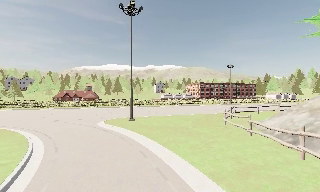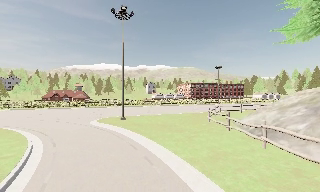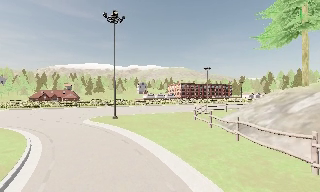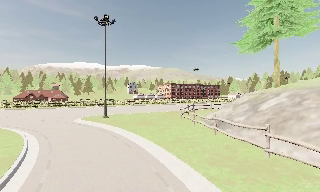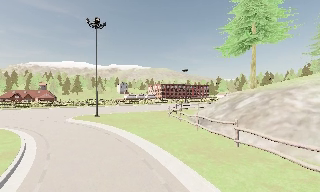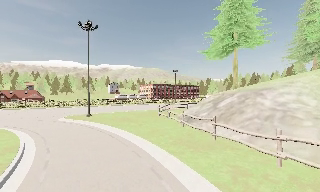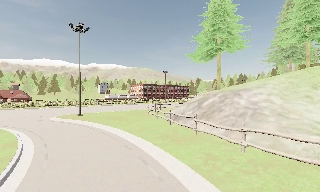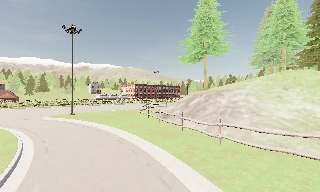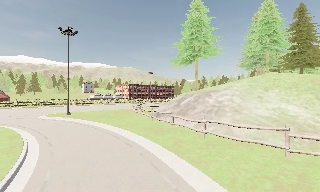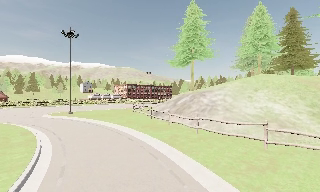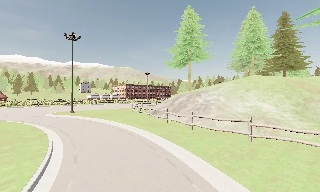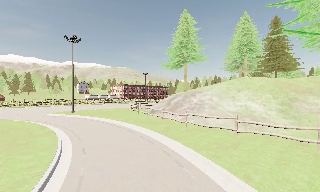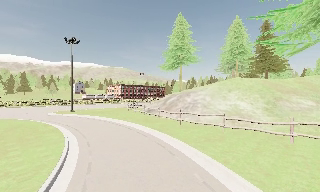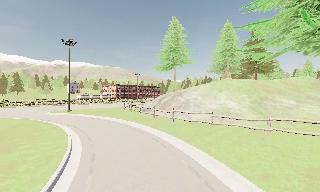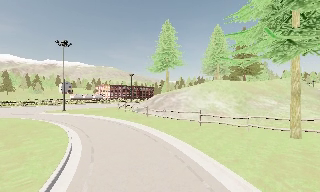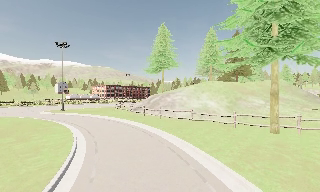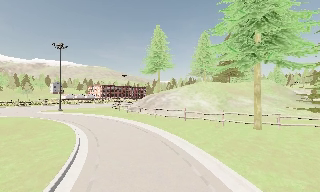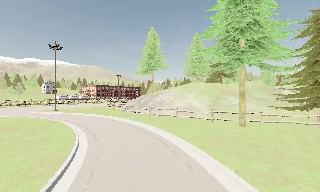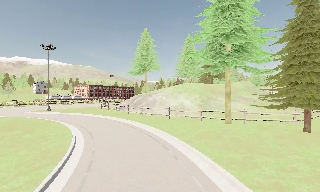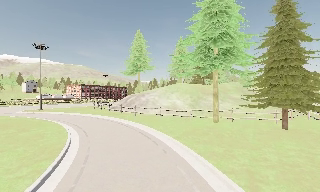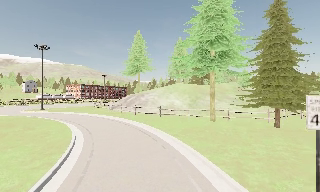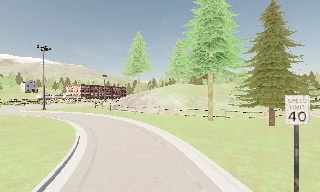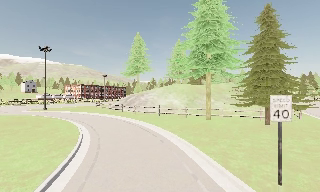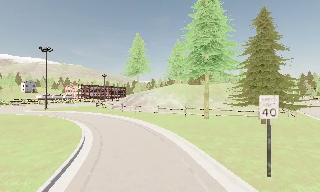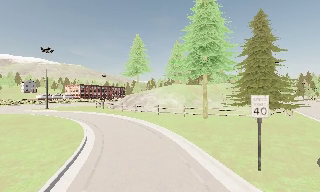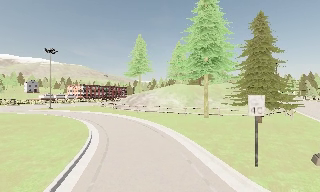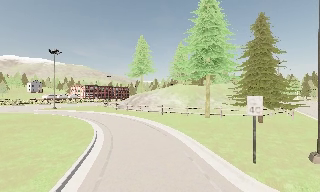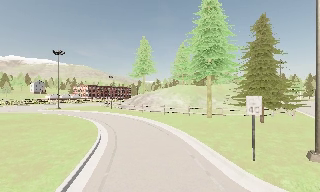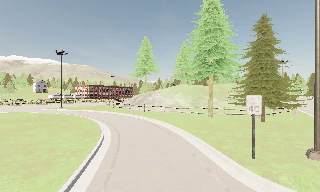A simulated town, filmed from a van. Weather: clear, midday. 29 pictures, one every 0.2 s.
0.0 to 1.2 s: The camera pans to its right, which is clockwise from overhead, by about 20 degrees. It travels backward, about 7 m, so what stands in front gets smaller.
1.2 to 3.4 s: The scene slides to the left, as the camera pans about 15 degrees to its right. It travels backward, about 12 m, so what stands in front gets smaller.
3.4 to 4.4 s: The camera travels backward, about 3.5 m, so what stands in front gets smaller. It loses speed.
4.4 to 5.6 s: The camera travels backward, about 2 m, so what stands in front gets smaller.
The film runs backward here.
